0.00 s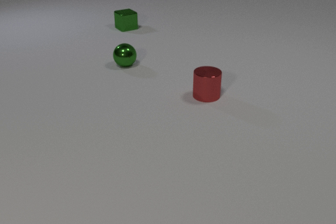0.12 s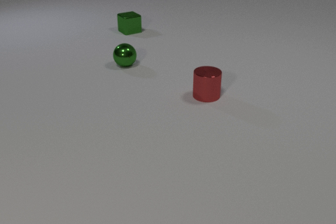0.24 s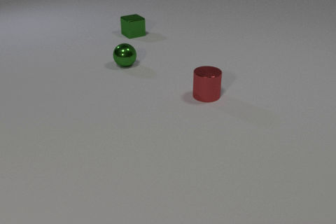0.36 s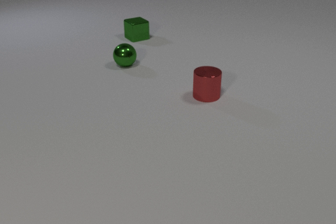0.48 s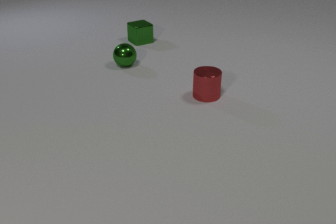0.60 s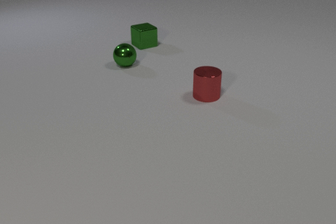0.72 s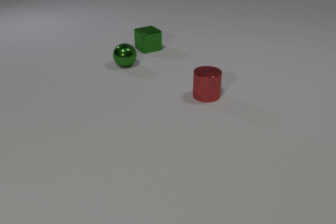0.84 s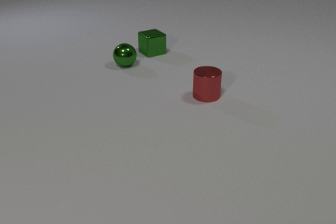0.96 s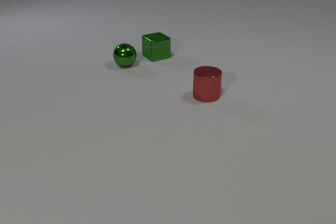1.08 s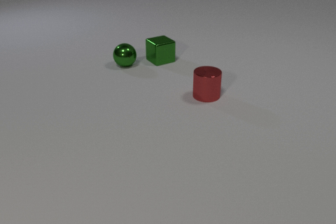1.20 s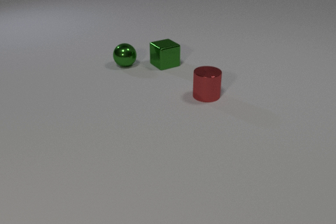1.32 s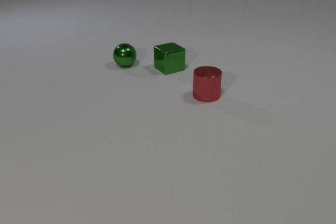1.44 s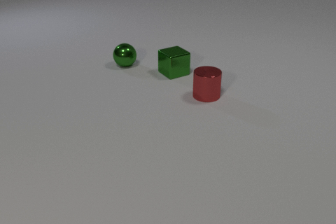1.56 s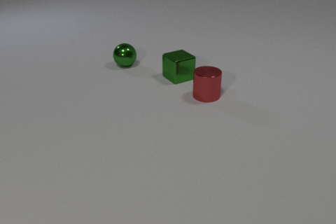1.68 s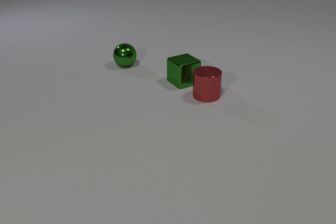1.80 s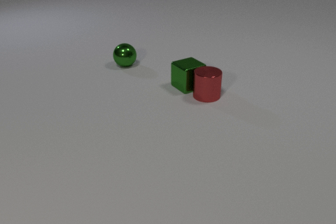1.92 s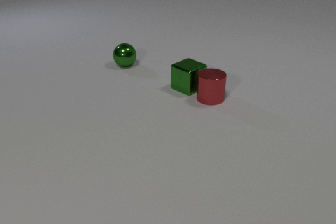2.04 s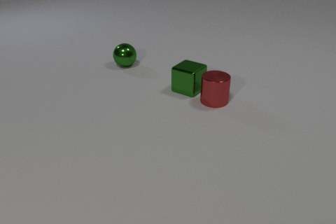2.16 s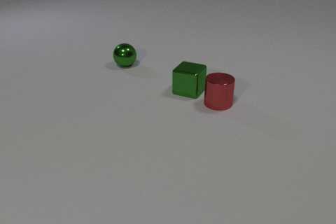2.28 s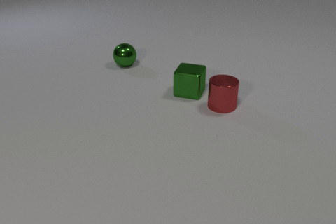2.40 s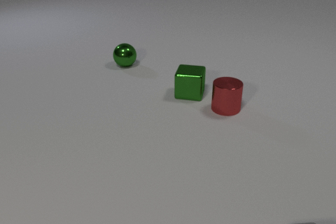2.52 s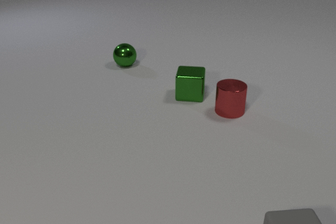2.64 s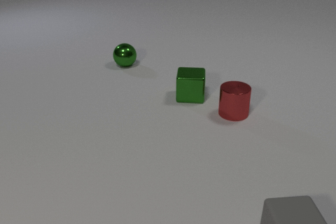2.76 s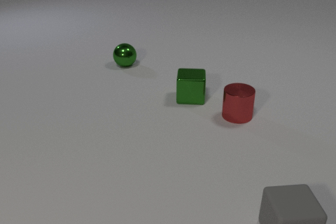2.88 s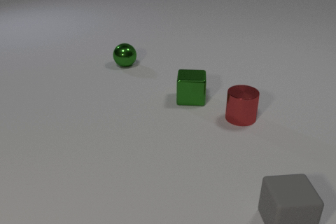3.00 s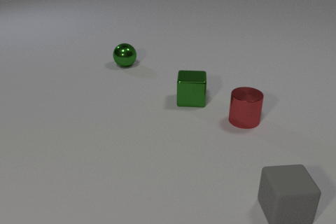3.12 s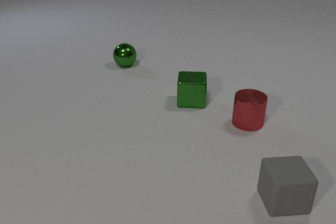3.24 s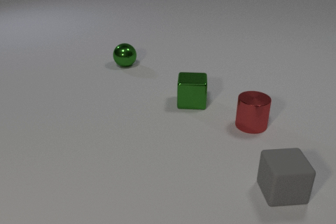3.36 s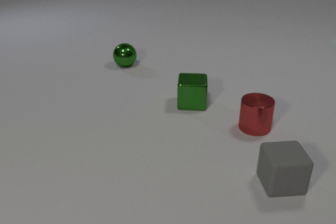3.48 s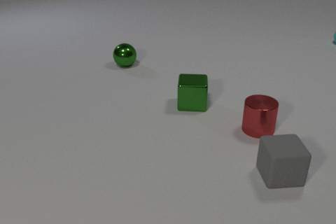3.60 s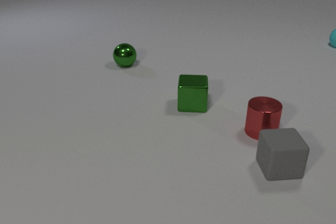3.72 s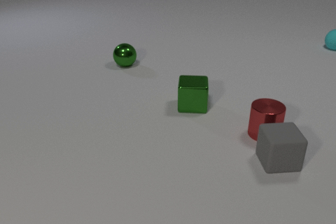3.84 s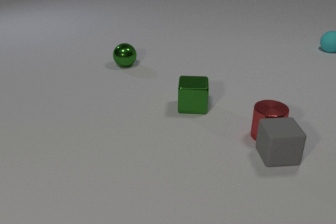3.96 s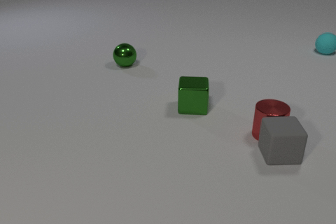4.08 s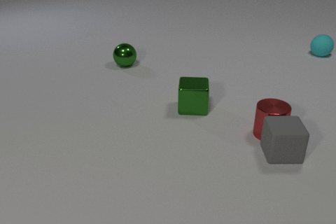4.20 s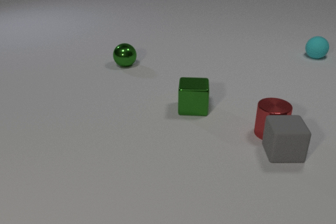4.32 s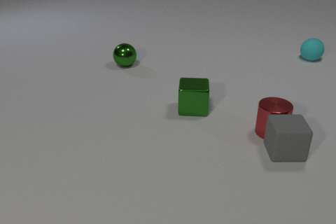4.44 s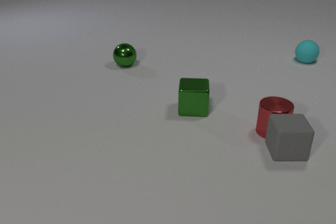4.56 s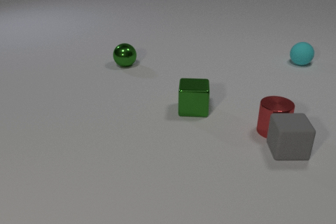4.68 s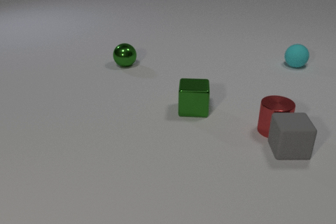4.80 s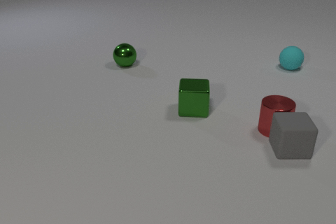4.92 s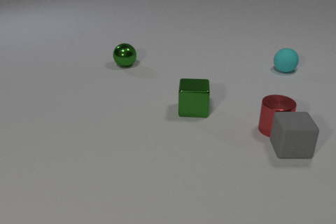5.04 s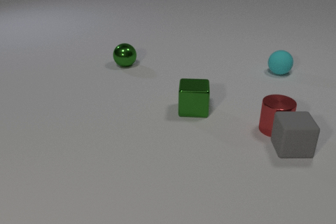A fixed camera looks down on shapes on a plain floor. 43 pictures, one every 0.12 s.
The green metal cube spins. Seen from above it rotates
counterclockwise.
The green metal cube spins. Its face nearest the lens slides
to the right.
0.00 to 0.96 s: The green metal cube slides toward the camera.
0.96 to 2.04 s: The green metal cube slides toward the camera and to the right, spins counterclockwise seen from above by about 30 degrees, its near face sliding to the right. The red metal cylinder slides toward the camera and to the right. The green metal cube and the red metal cylinder collide.
2.04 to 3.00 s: The green metal cube slides toward the camera, spins so that its near face slides to the right, counterclockwise seen from above. The red metal cylinder slides toward the camera and to the right. The gray rubber cube comes in at the bottom edge, slides away from the camera.
3.00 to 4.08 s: The green metal cube slides toward the camera. The red metal cylinder slides to the right and toward the camera. The cyan rubber sphere comes in at the right edge, rolls toward the camera and to the left. The gray rubber cube slides away from the camera. The red metal cylinder and the gray rubber cube collide.
4.08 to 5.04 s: The red metal cylinder slides away from the camera. The cyan rubber sphere rolls toward the camera and to the left. The gray rubber cube slides away from the camera and to the right.
How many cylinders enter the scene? 0.
What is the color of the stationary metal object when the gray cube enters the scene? green.
How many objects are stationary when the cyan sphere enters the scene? 1.
